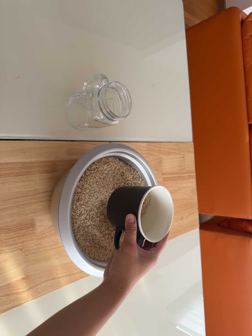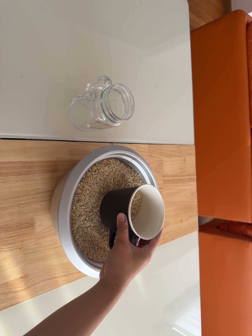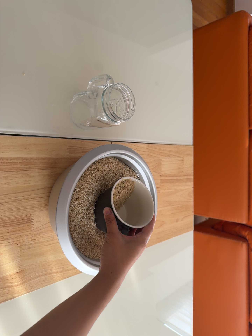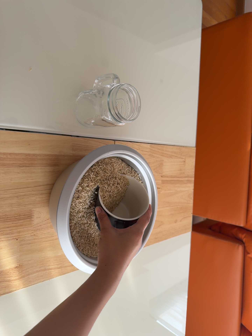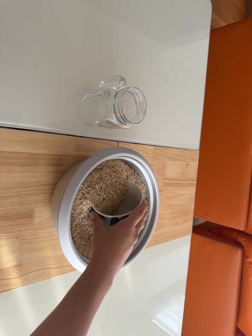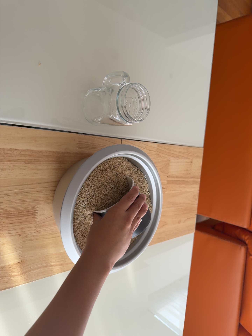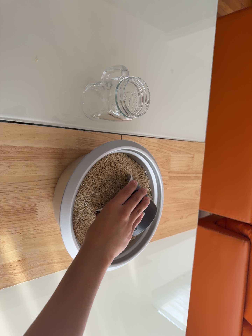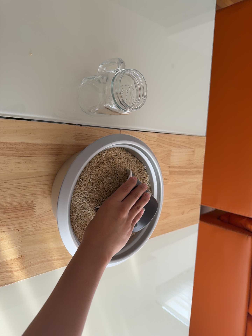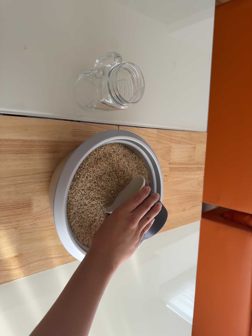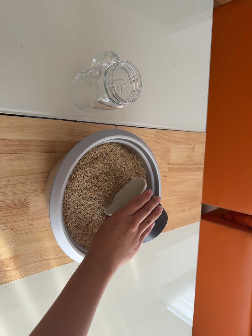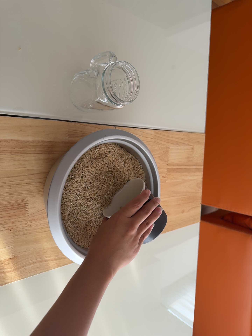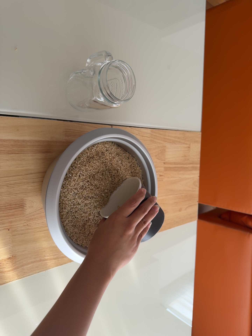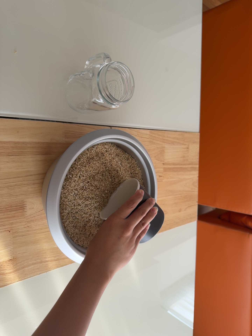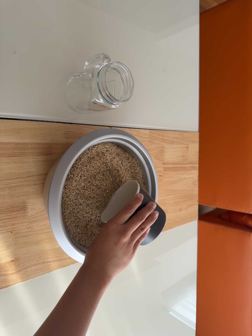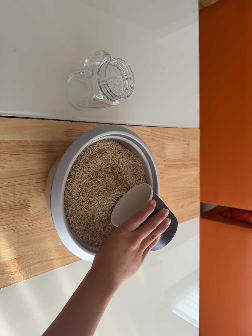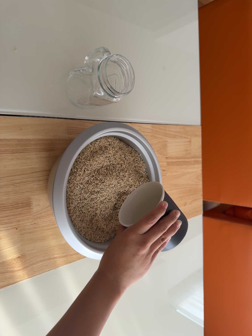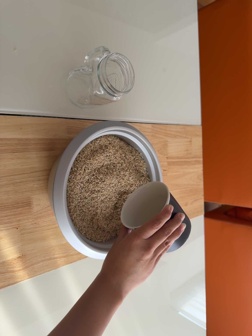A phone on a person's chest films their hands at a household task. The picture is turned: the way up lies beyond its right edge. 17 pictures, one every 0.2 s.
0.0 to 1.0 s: The camera rolls about its line of sight by about 10 degrees, and the scene rotates clockwise.
1.0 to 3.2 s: The camera travels toward the bottom of its view, about 6 cm, so close, fixed things drift upward.
The film runs backward here.
